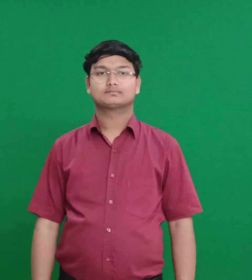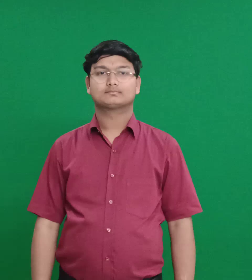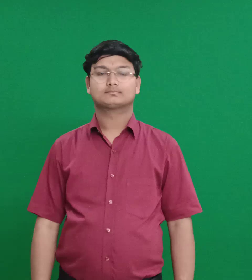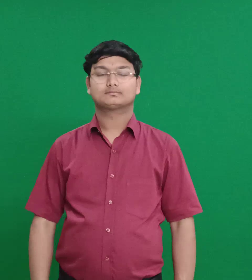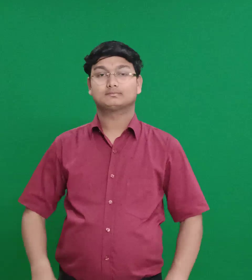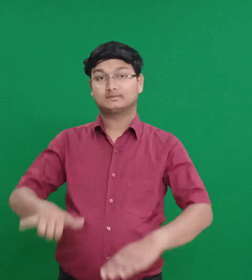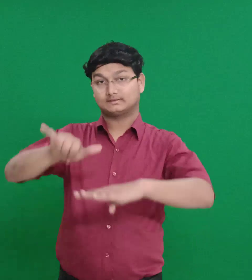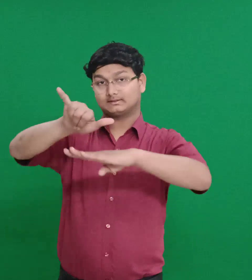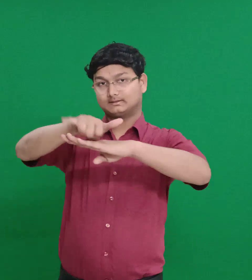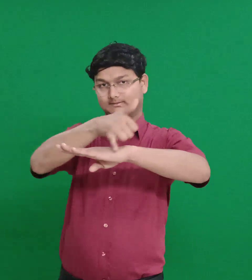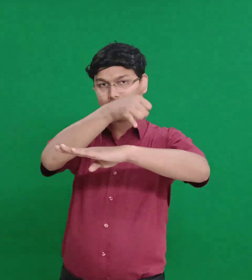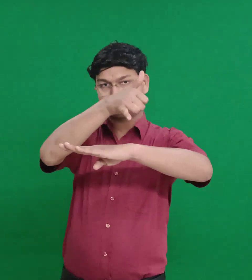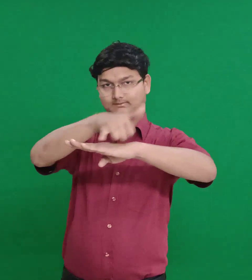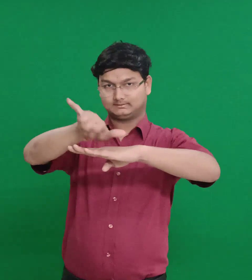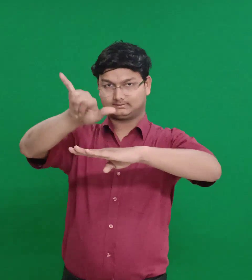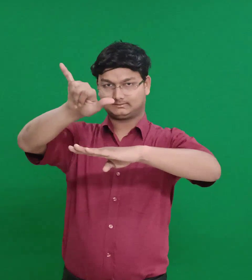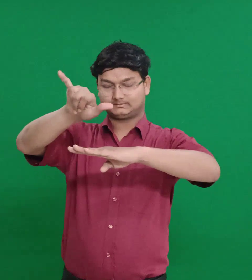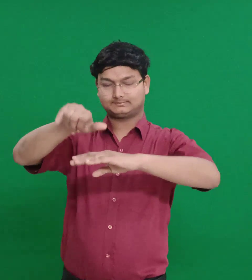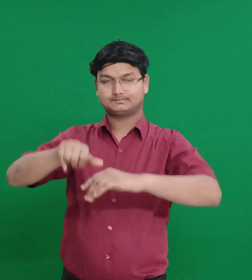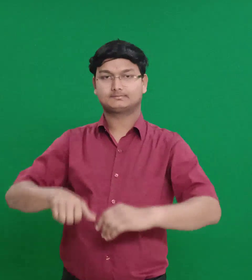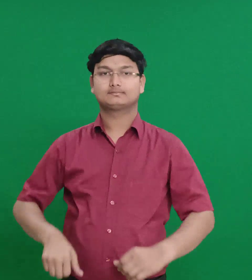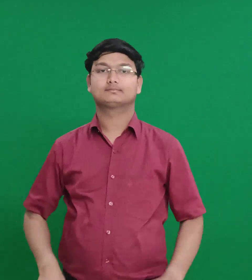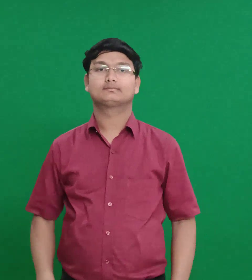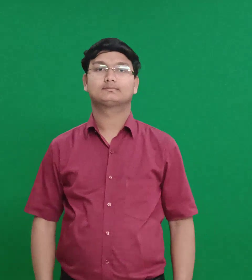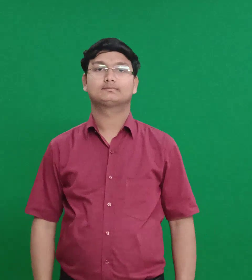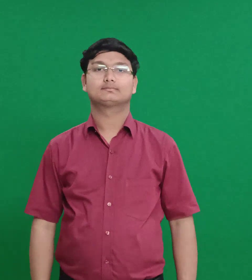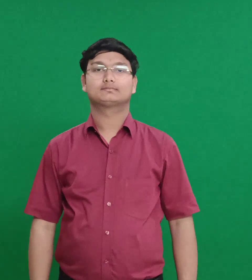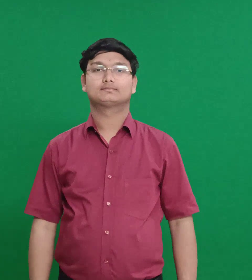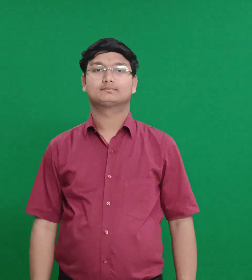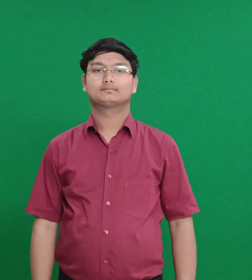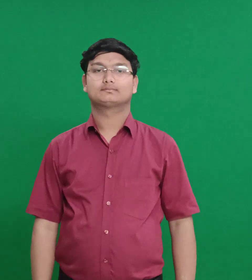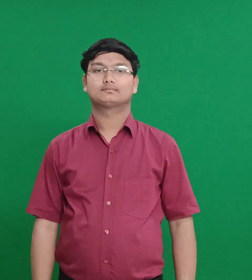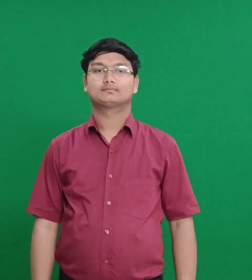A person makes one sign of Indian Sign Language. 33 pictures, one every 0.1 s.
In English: abishai
